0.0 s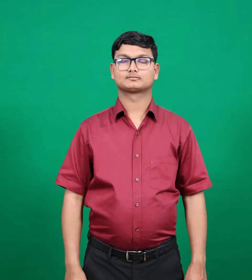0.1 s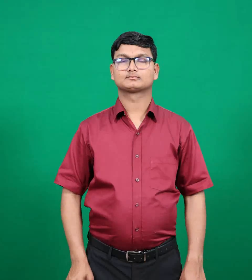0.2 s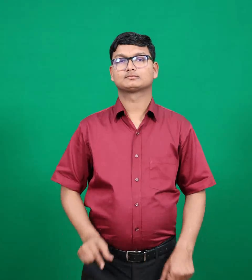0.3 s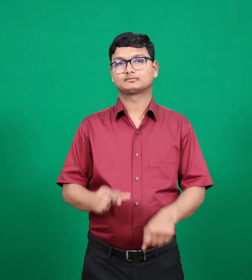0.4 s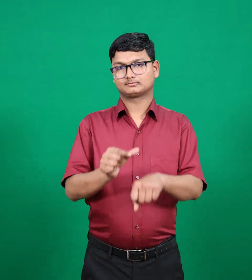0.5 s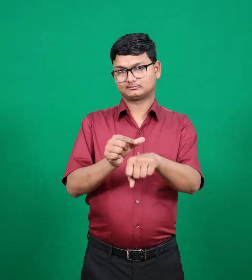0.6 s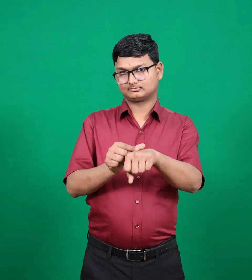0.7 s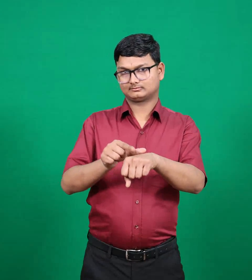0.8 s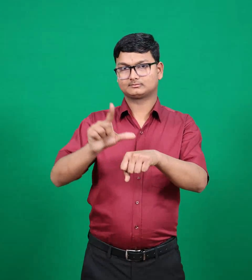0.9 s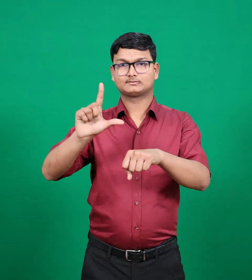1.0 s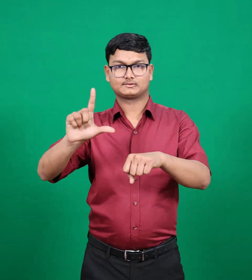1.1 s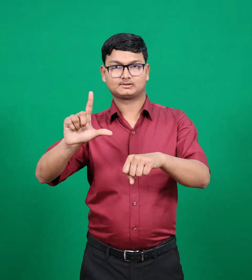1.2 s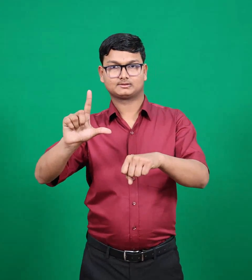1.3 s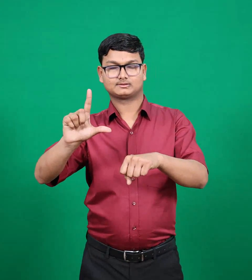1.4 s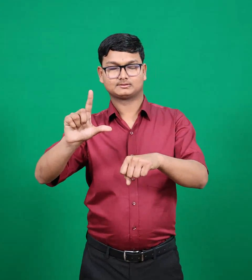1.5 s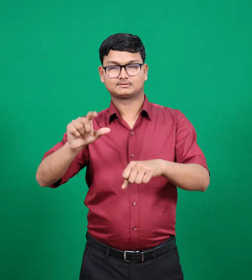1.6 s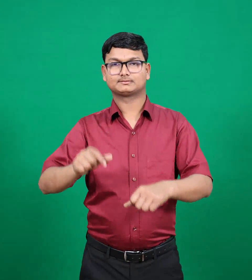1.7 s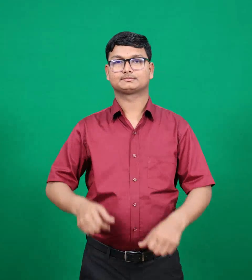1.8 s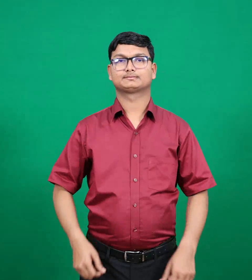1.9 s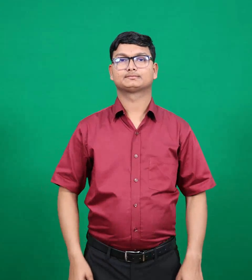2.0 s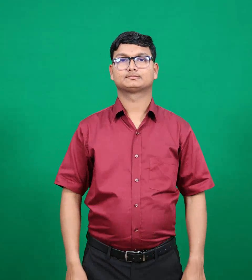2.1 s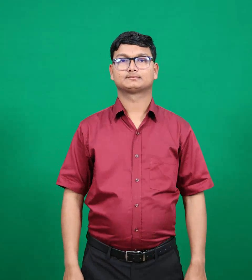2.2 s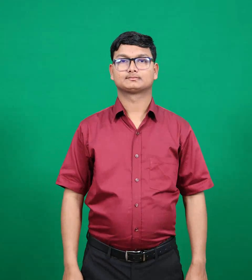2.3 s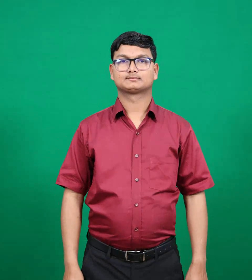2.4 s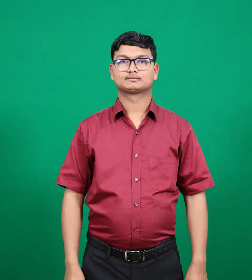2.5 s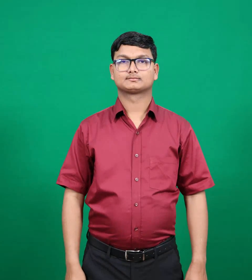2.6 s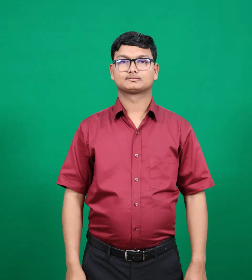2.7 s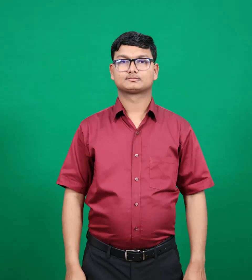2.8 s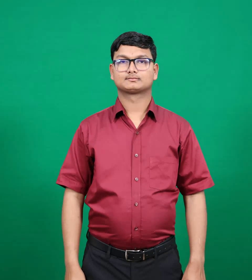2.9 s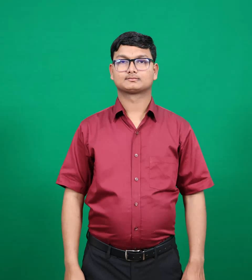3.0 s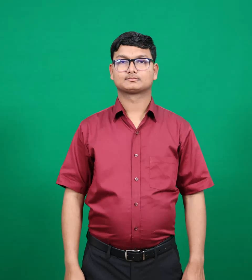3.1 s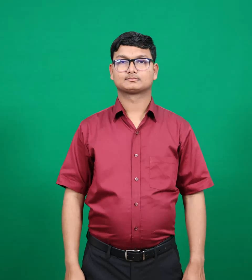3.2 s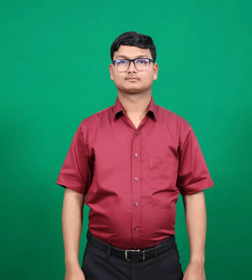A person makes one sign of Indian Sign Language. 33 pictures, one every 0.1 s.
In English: philemon
